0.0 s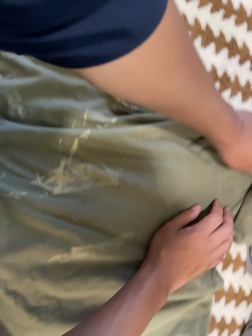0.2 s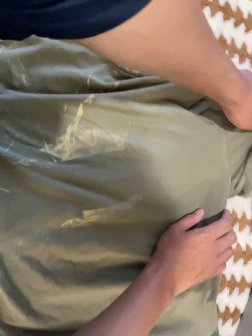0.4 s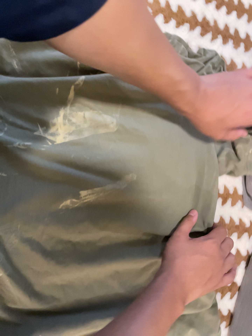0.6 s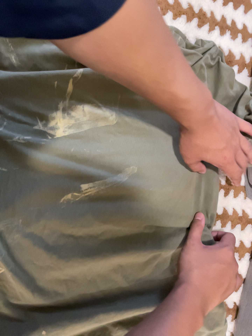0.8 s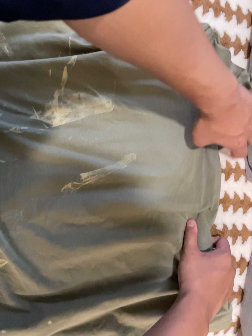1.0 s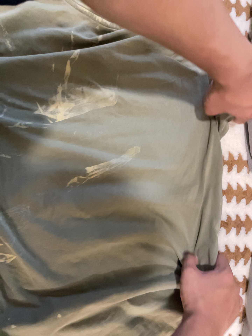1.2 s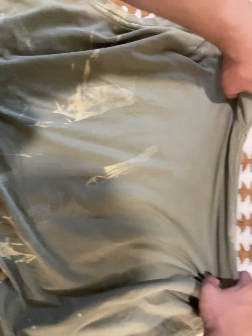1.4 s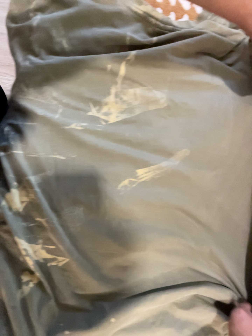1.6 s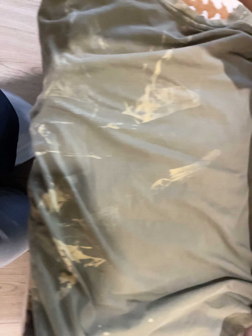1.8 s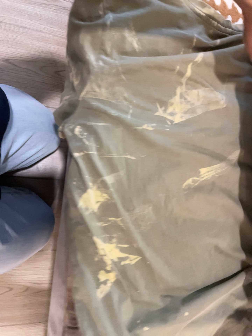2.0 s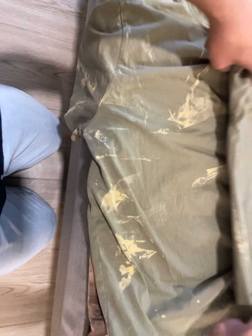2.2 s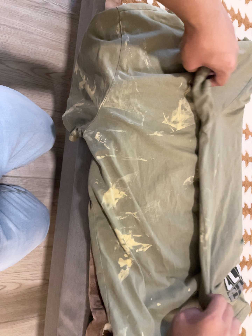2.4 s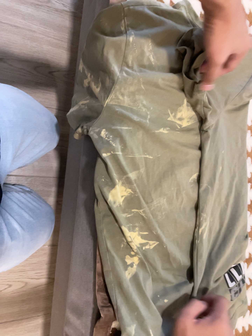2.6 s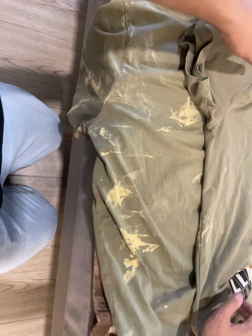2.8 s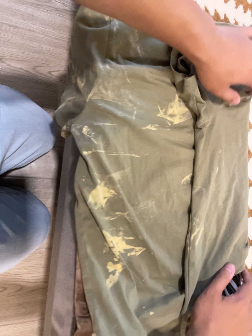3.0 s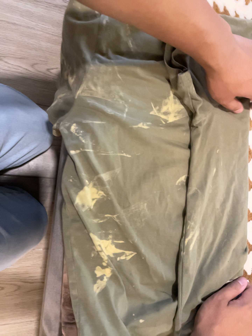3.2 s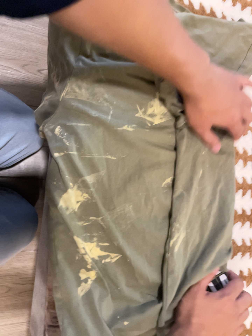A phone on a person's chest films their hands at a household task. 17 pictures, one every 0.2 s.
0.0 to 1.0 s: The camera travels toward the bottom of its view, about 12 cm, so close, fixed things drift upward. It rolls about its line of sight by about 10 degrees, and the scene rotates counterclockwise.
1.0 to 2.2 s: The camera pans to its right by about 15 degrees. It travels to its left, about 30 cm.
2.2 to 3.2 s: The camera travels to its right and forward, about 10 cm.
The film runs forward here.
